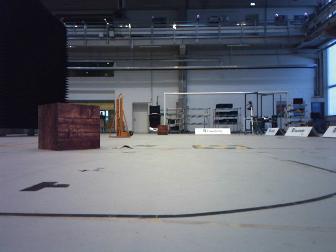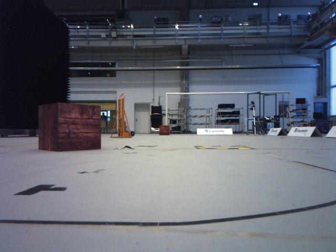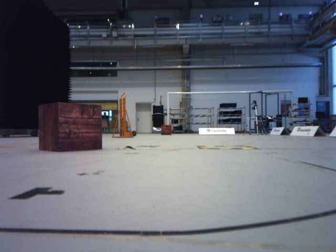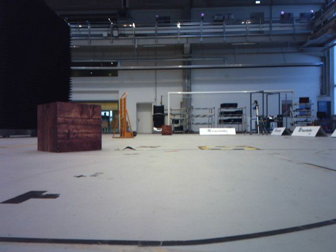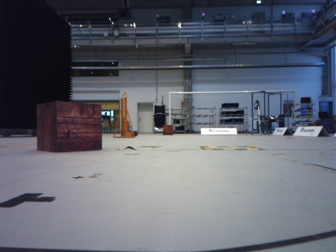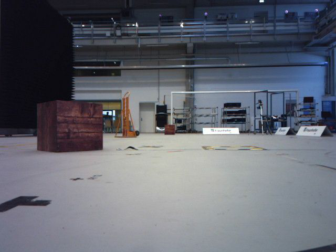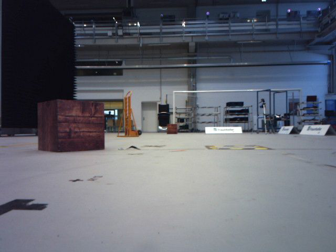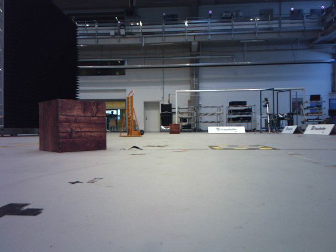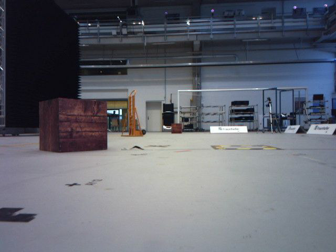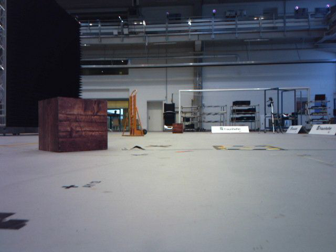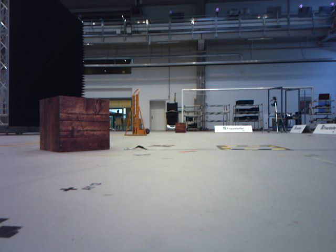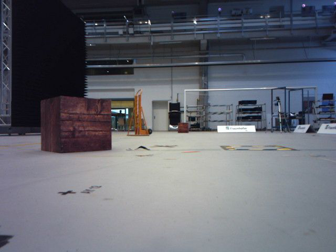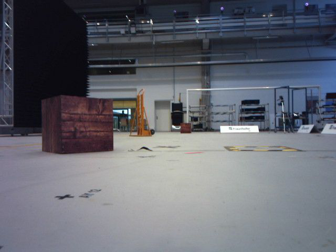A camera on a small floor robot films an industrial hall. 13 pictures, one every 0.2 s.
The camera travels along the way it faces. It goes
forward.
0.0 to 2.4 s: The camera travels forward, about 0.5 m, so what stands in front looms larger.
The film runs forward here.
